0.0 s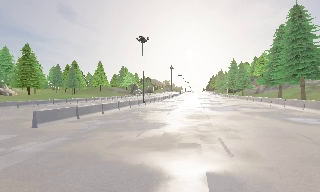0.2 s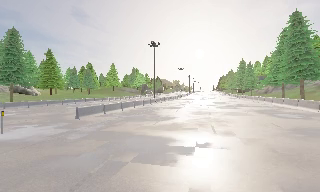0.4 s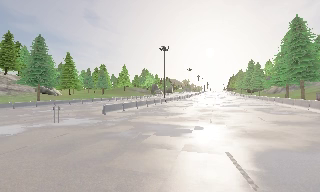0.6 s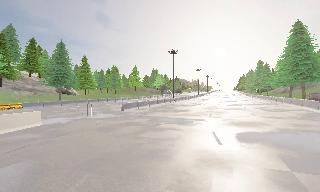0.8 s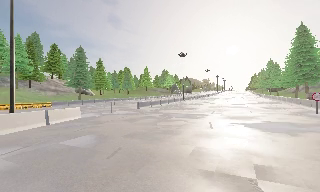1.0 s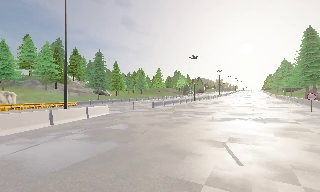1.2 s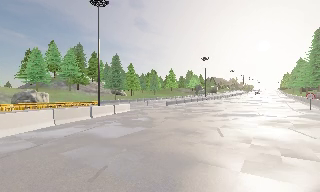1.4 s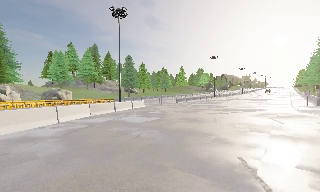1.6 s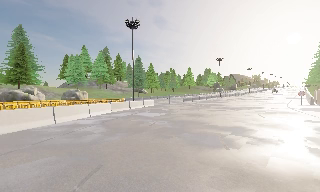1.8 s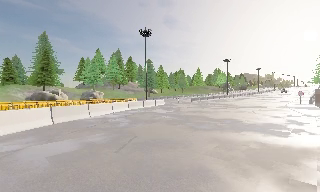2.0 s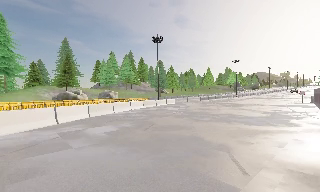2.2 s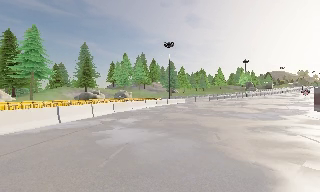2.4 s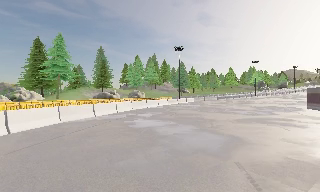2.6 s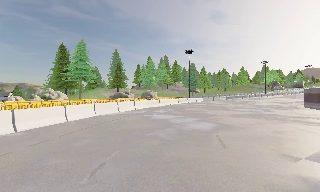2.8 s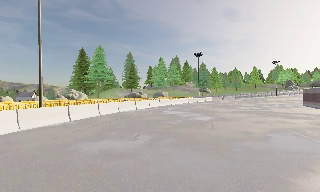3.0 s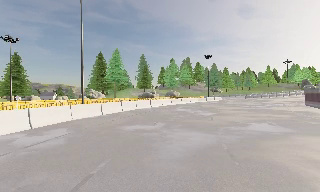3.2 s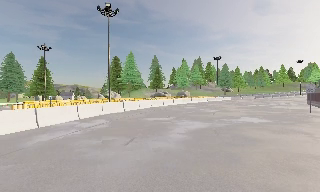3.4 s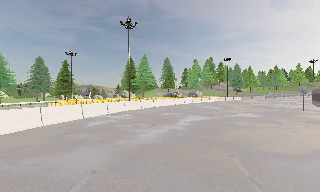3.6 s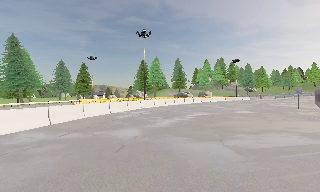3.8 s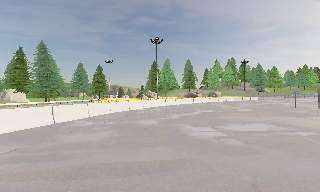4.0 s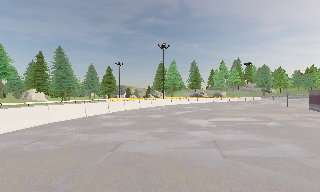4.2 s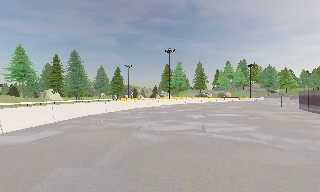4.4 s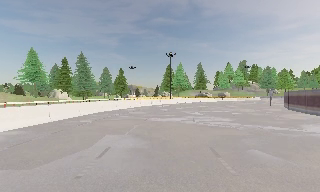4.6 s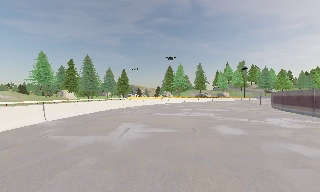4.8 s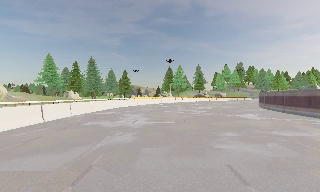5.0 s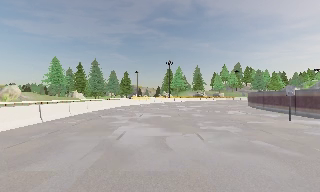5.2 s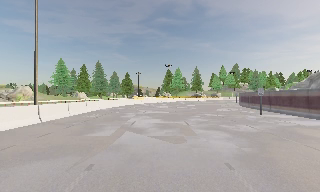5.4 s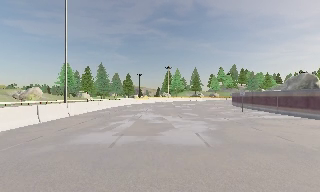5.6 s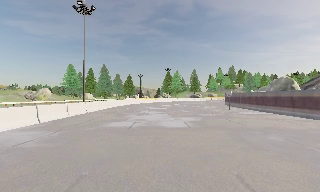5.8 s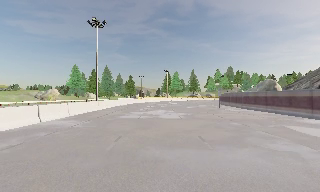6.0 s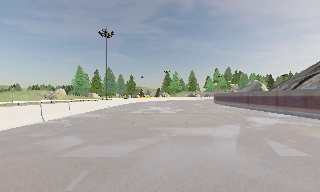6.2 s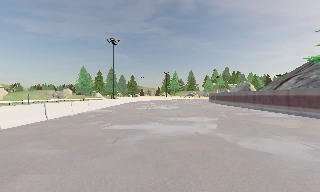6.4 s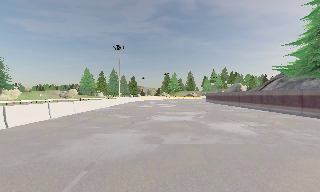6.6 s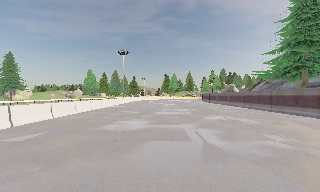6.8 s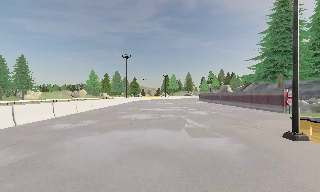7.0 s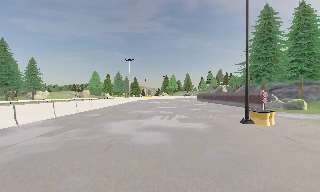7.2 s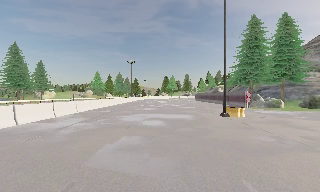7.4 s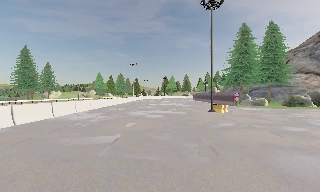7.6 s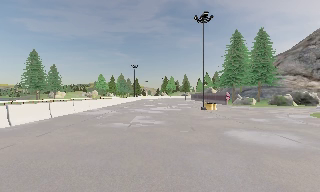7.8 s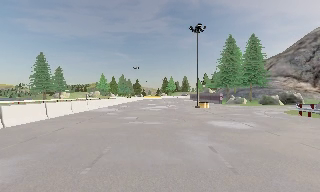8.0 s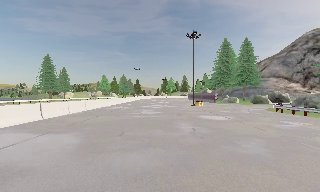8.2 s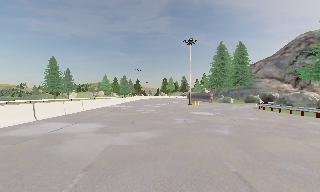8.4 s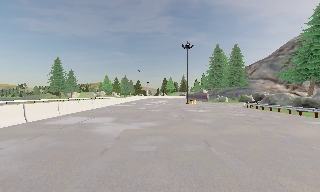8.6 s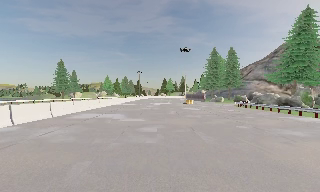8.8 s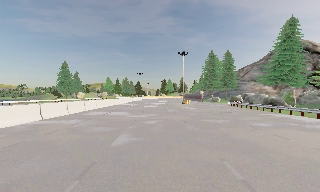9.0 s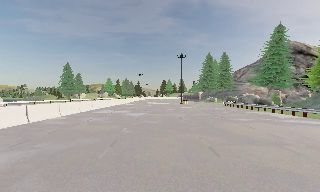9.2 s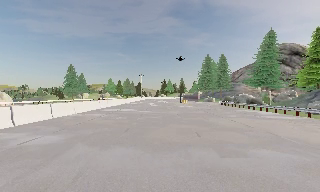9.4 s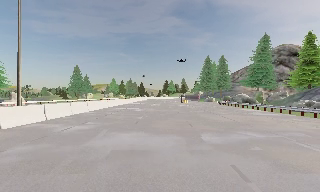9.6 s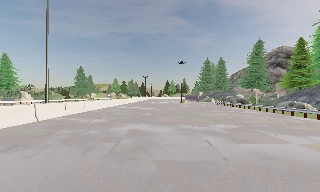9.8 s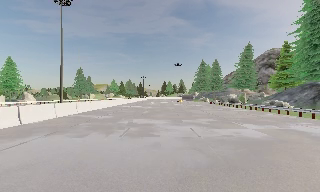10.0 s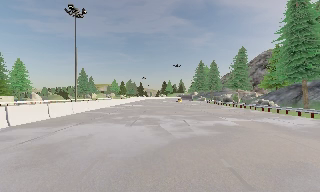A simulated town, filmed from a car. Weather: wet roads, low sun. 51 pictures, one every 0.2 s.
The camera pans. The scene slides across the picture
to the right.
The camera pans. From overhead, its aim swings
counterclockwise.
0.0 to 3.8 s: The camera pans to its left, which is counterclockwise from overhead, by about 70 degrees. It travels backward, about 55 m.
3.8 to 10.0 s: The camera travels backward, about 95 m, so what stands in front gets smaller.
The film runs backward here.
